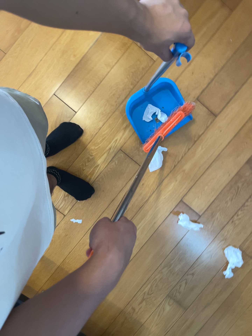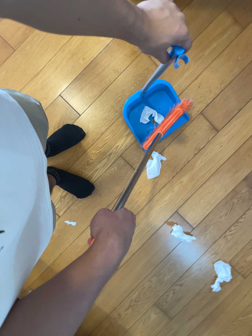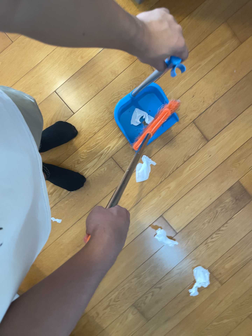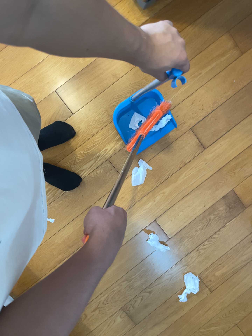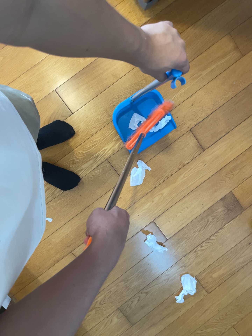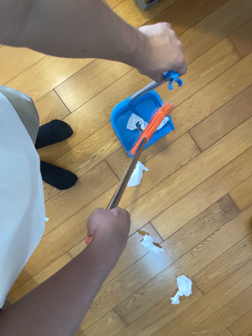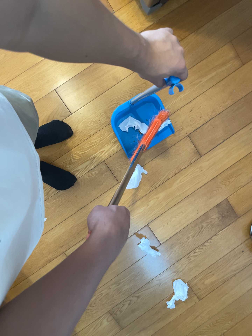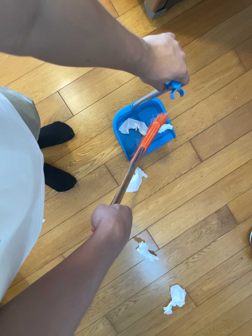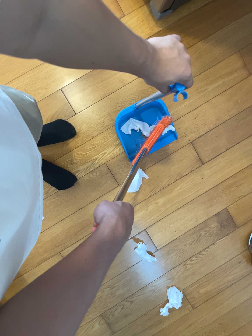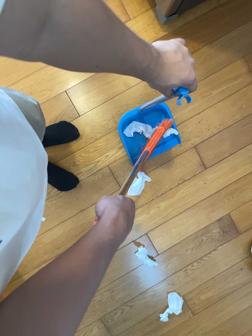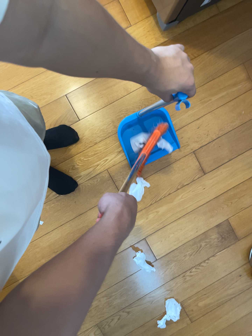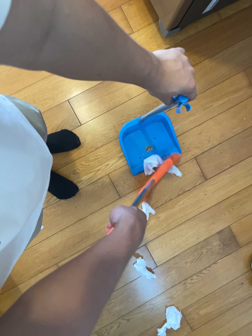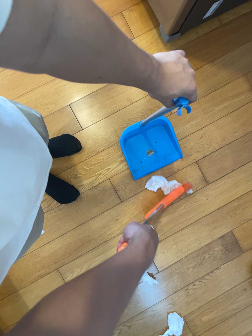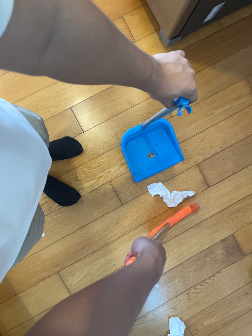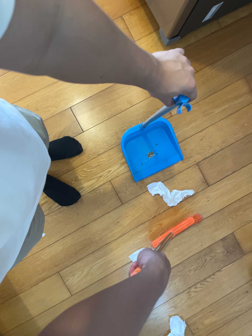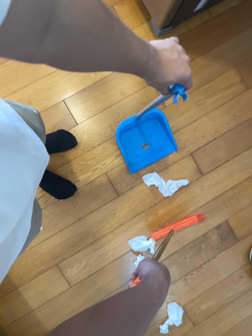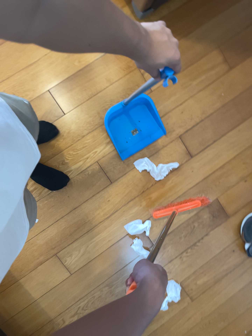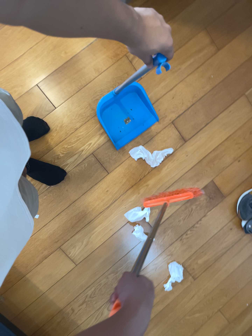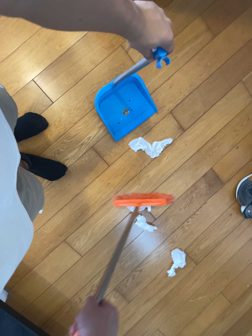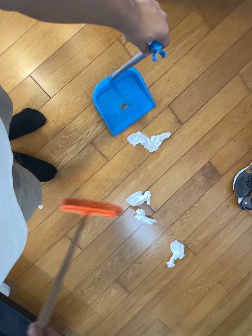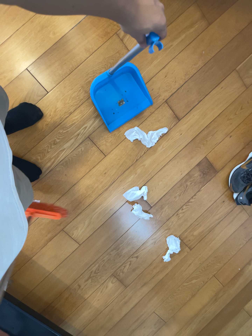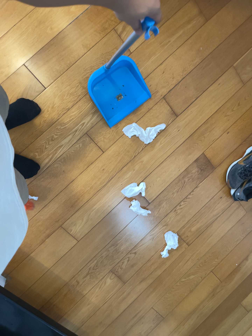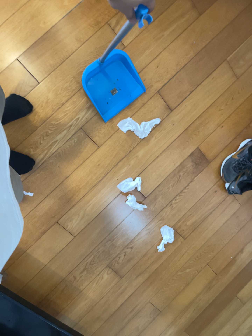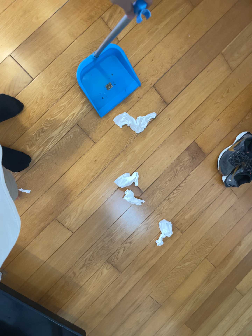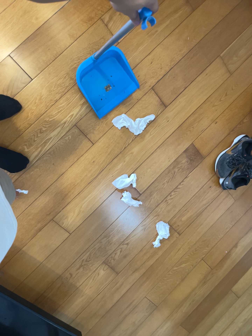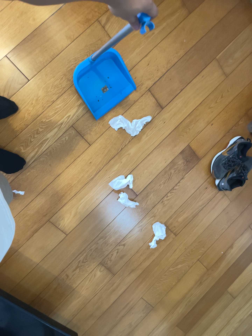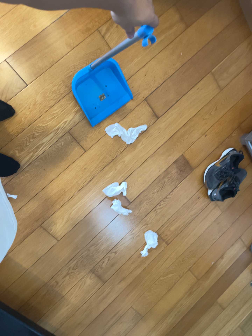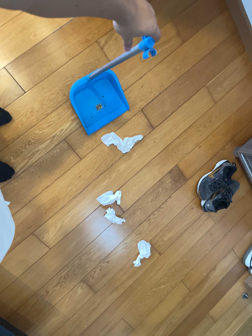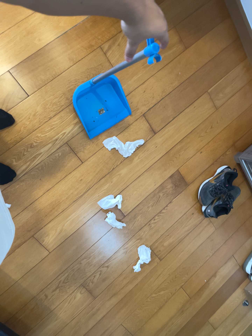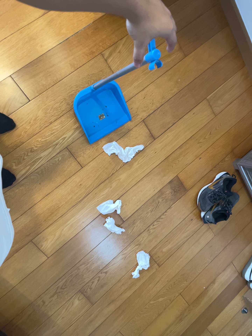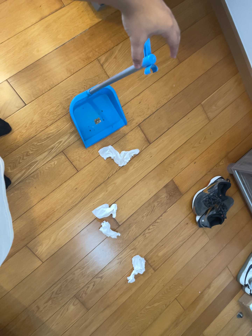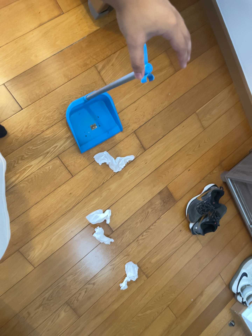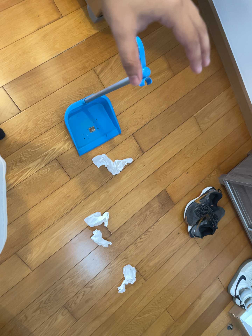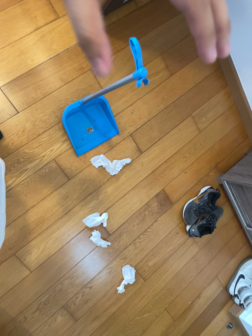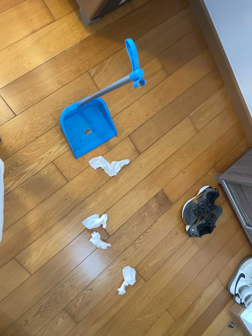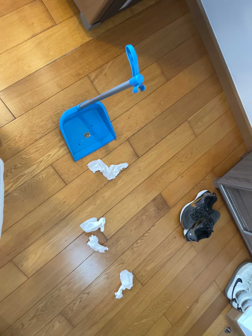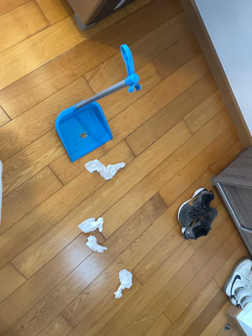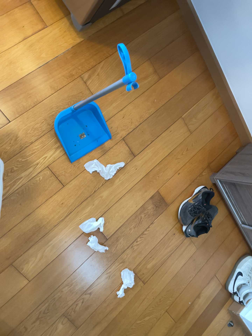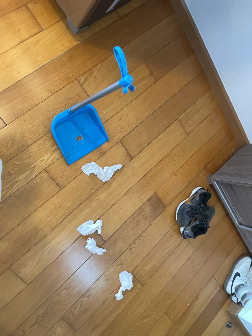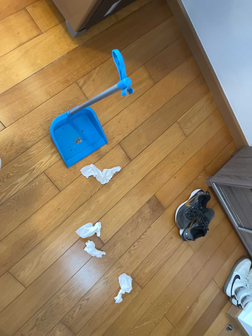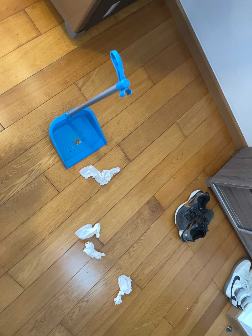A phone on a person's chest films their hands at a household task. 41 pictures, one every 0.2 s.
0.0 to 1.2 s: The camera travels toward the top of its view, about 7 cm, so close, fixed things drift downward. It rolls about its line of sight by about 15 degrees, and the scene rotates clockwise.
1.2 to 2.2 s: The camera shifts only a little, or ends up much as it began.
2.2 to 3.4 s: The camera rolls about its line of sight by about 10 degrees, and the scene rotates counterclockwise.
3.4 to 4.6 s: The camera travels to its left, about 6 cm.
4.6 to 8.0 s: The camera travels backward, about 7 cm, so what stands in front gets smaller. Its aim tips toward the top of its view by about 10 degrees, and the scene shifts downward.
The film runs backward here.
